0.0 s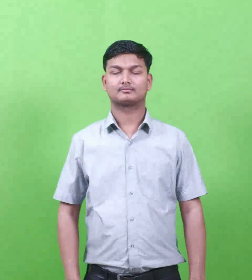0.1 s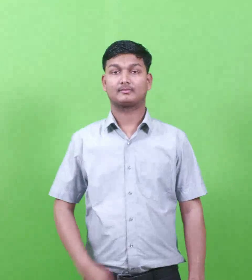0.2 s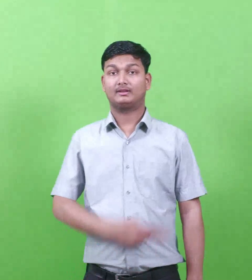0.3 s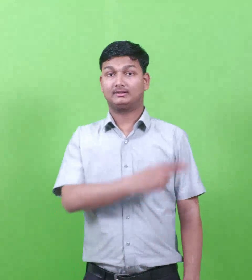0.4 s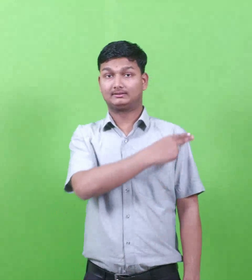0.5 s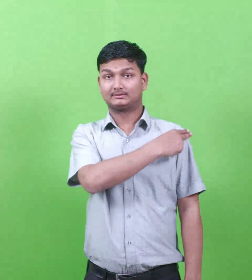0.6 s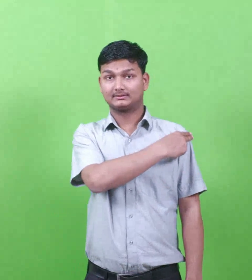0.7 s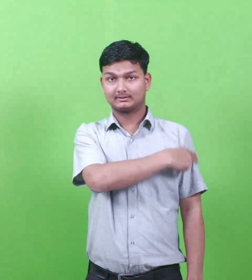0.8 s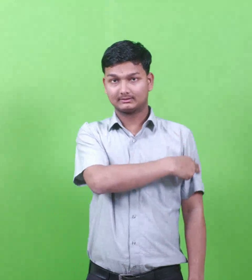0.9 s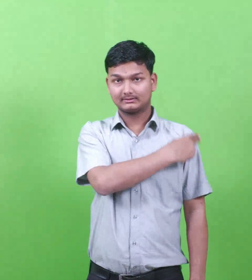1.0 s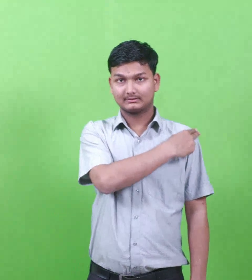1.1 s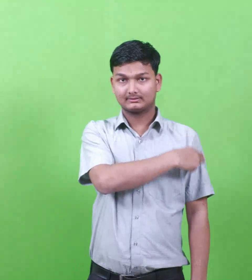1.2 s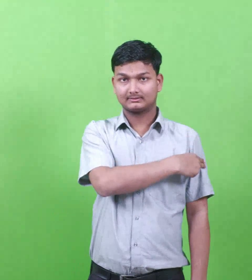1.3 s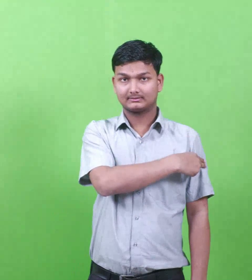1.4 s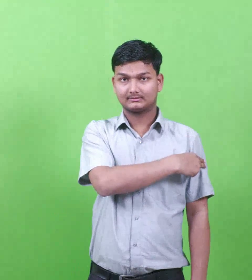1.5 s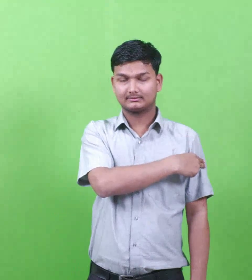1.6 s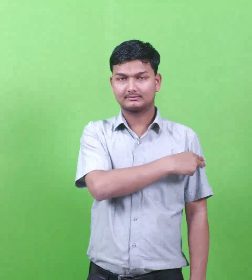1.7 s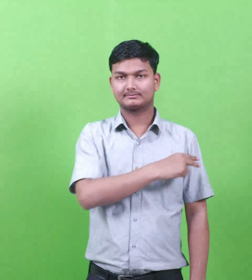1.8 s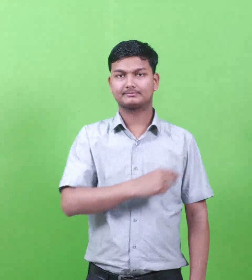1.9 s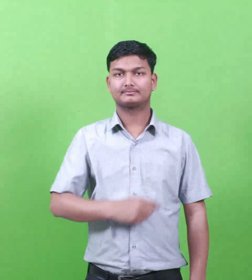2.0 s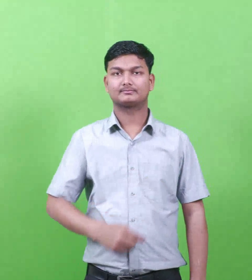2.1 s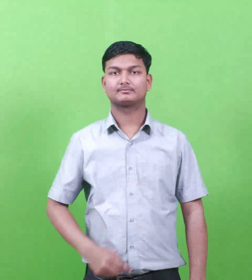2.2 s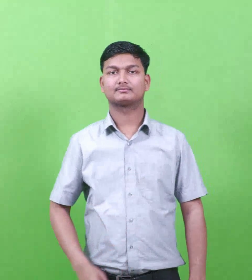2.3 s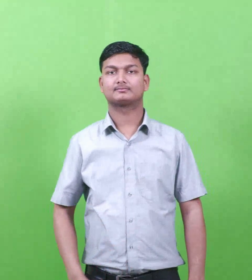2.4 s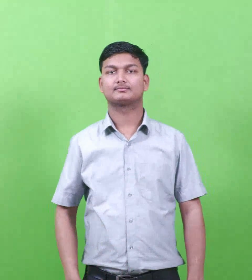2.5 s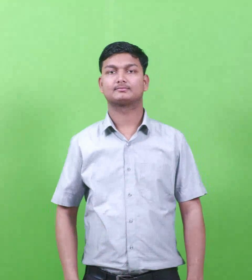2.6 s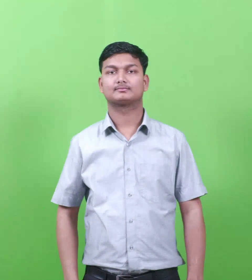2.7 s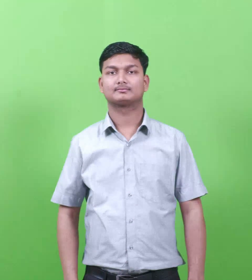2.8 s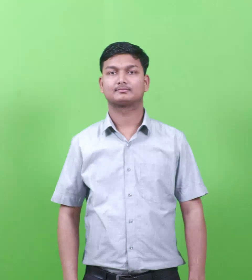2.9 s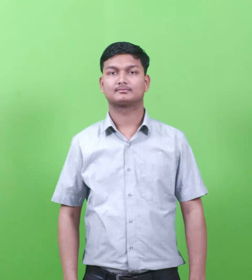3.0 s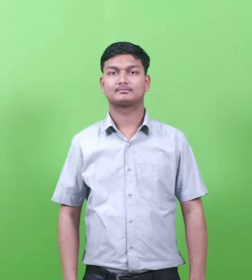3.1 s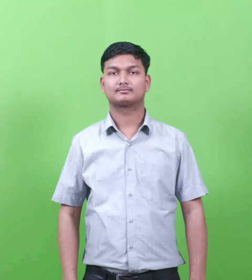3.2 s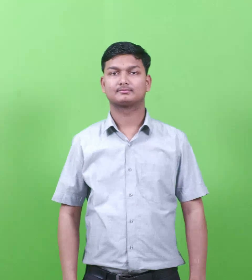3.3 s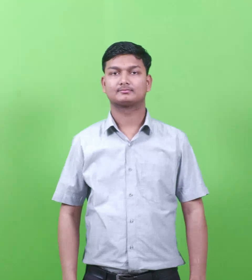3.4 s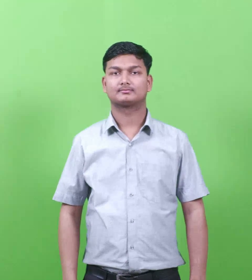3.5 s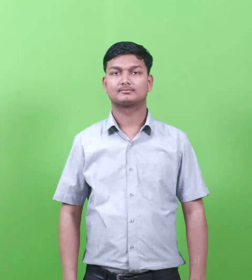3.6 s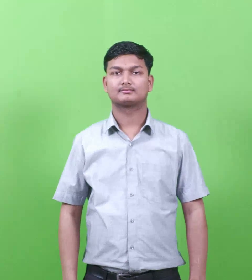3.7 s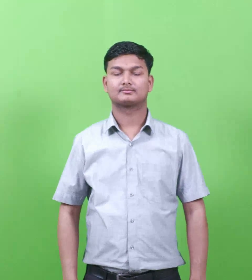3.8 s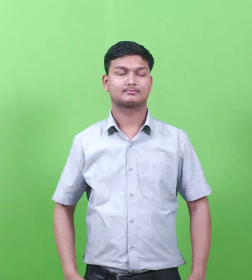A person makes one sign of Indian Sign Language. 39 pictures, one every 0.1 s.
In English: shem
